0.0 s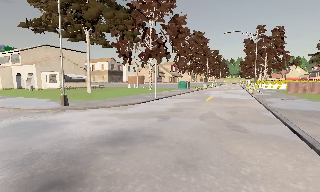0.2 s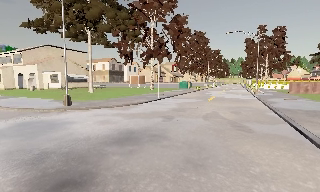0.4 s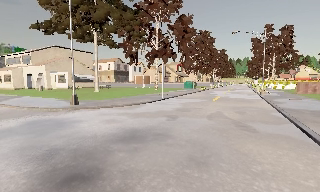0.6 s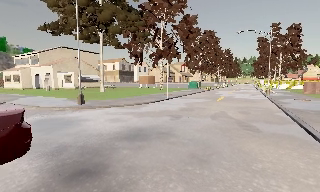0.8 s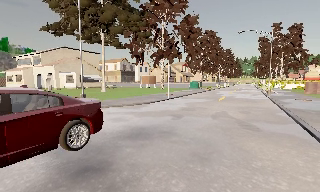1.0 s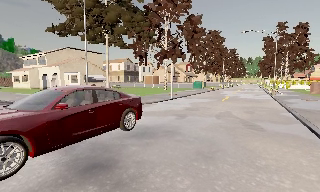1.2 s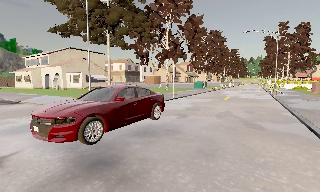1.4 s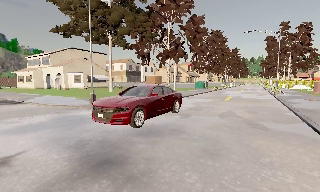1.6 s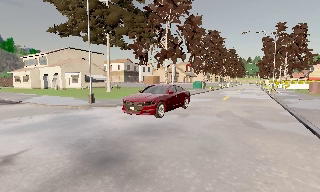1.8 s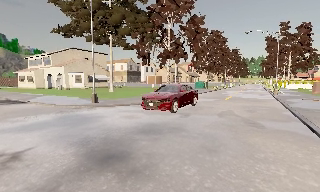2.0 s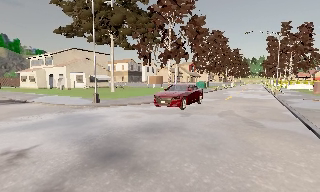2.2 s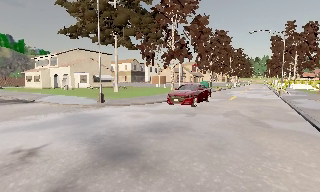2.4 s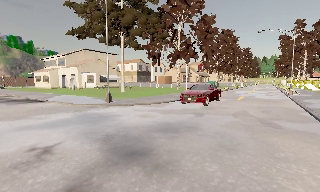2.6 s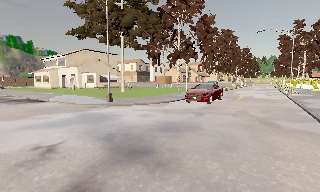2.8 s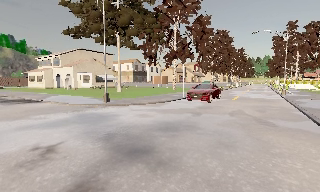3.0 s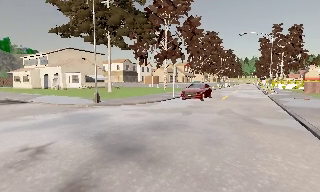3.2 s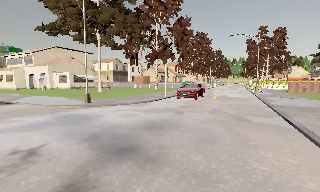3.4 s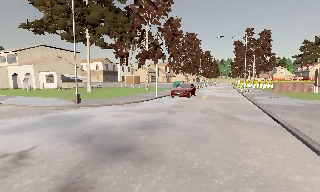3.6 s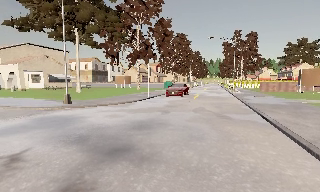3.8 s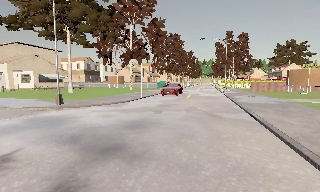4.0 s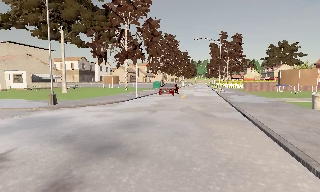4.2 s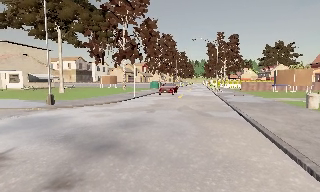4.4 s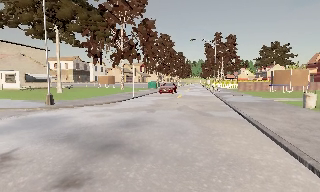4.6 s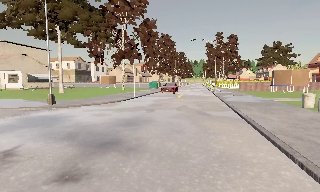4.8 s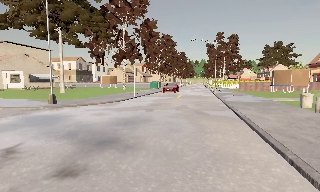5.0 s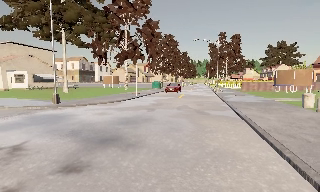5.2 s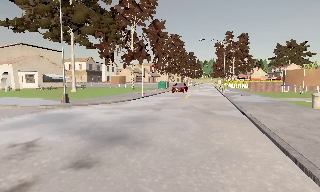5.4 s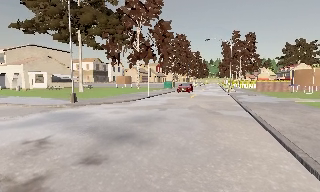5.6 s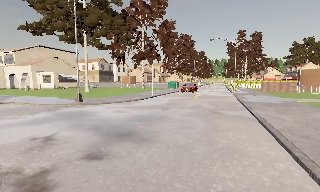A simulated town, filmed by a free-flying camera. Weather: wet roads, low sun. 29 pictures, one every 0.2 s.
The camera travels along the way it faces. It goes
backward.
0.0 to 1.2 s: The camera travels backward, about 0.5 m, so what stands in front gets smaller.
1.2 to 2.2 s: The camera shifts only a little, or ends up much as it began.
2.2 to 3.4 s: The camera travels to its left, about 0.5 m.
3.4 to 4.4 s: The camera shifts only a little, or ends up much as it began.
4.4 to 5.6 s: The camera travels backward, about 1 m, so what stands in front gets smaller.
The film runs backward here.
